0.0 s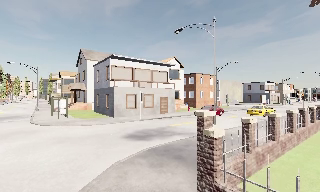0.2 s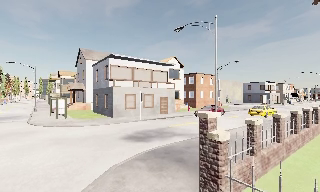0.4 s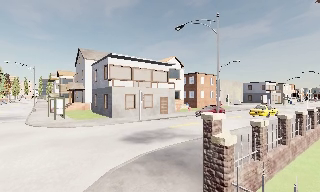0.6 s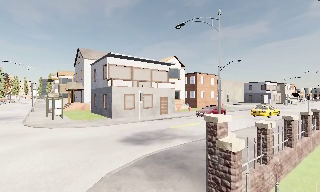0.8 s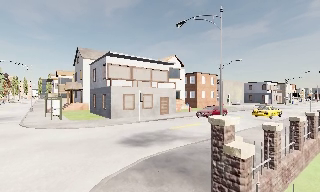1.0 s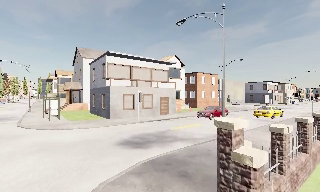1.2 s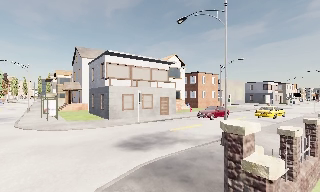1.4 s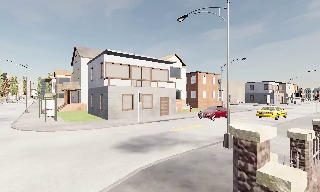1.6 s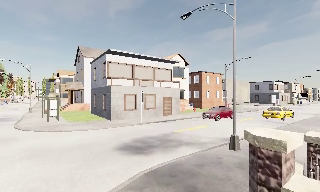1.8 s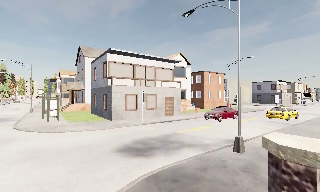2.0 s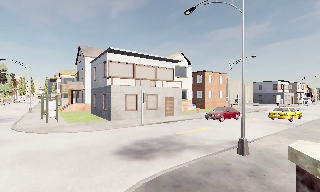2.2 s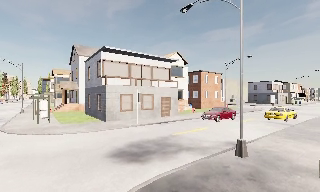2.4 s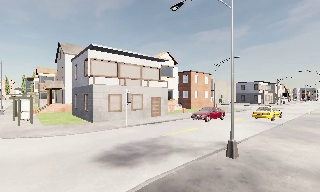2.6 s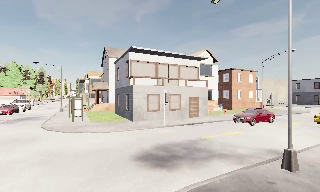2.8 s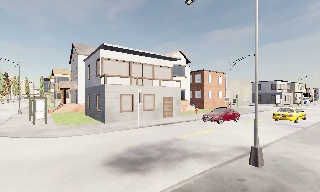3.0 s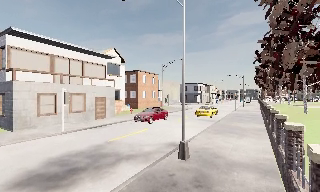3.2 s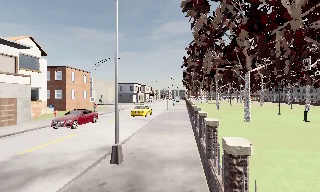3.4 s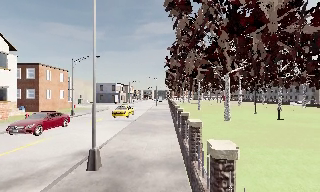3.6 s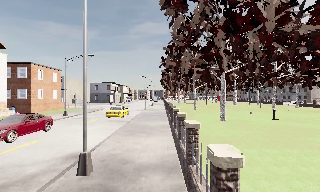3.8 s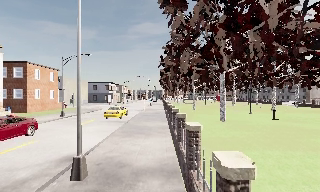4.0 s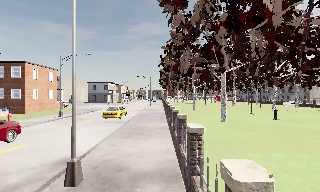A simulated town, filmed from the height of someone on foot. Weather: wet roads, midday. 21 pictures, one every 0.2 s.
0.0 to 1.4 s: The camera travels forward, about 2 m, so what stands in front looms larger.
1.4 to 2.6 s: The camera swings to its left by about 10 degrees, and the scene slides to the right. It travels forward, about 1.5 m, so what stands in front looms larger.
2.6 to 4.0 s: The scene slides to the left, as the camera pans about 65 degrees to its right. It travels forward, about 2 m.
The film runs forward here.
